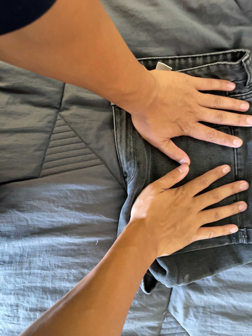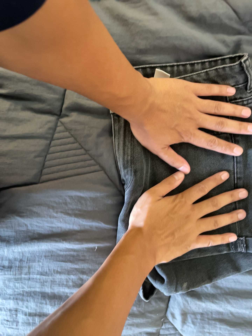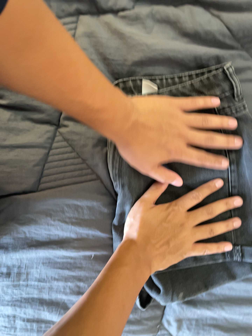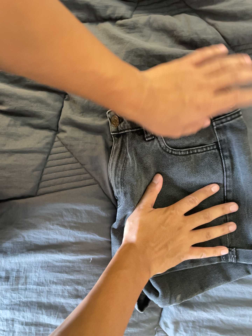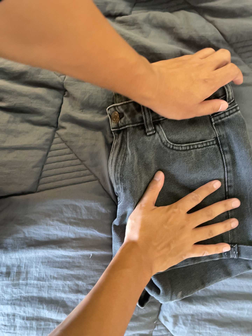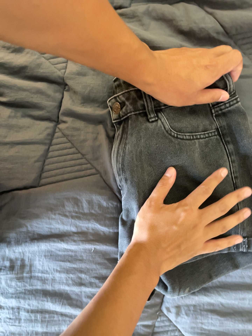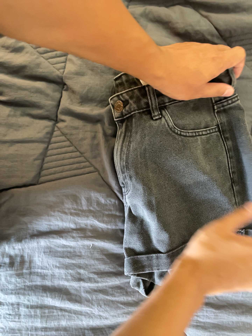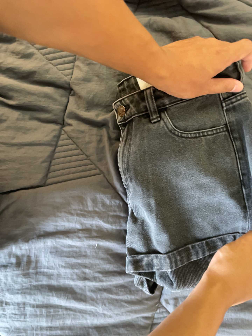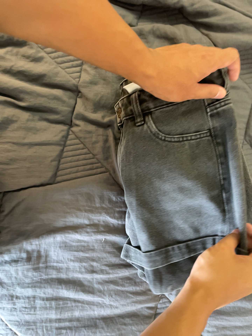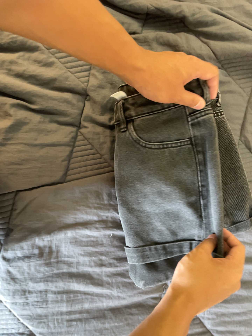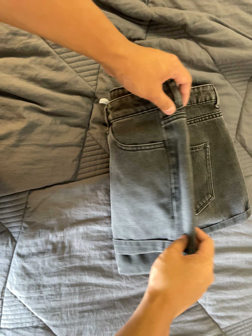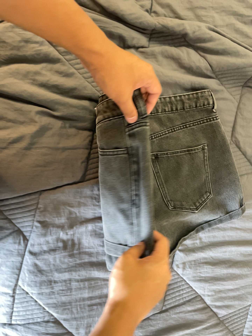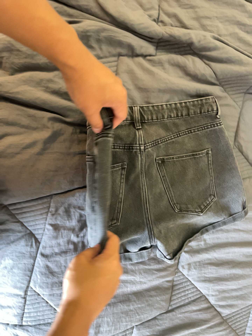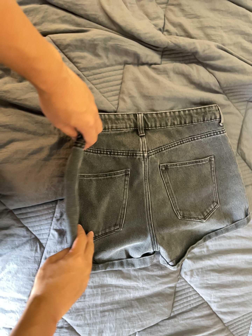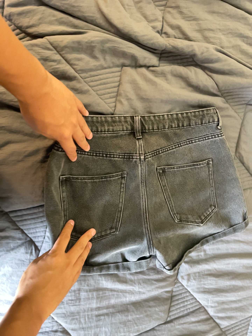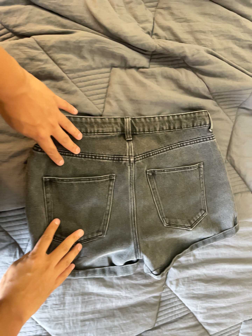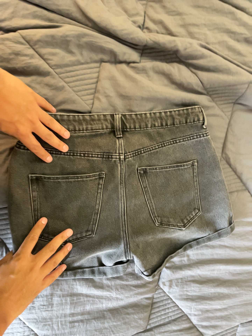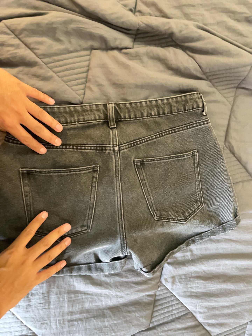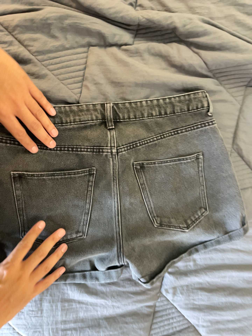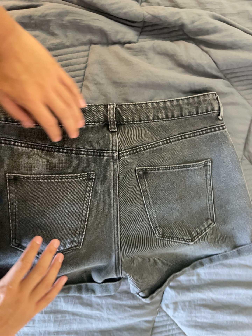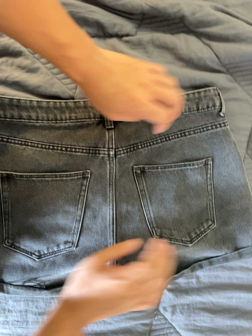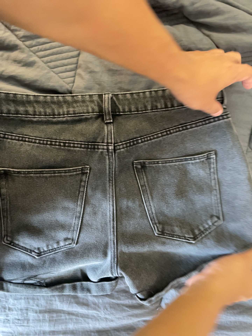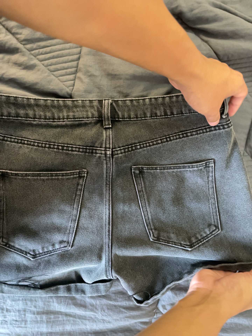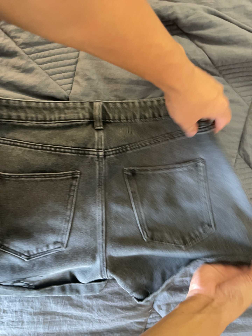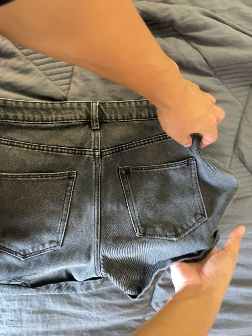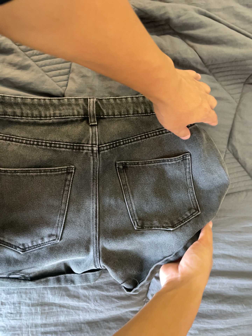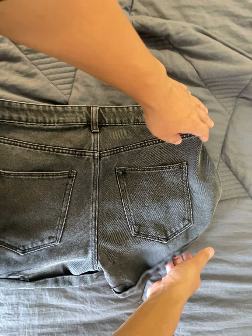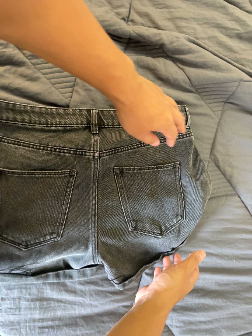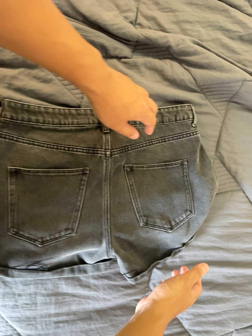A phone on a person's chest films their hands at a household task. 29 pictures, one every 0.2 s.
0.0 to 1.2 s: The camera shifts only a little, or ends up much as it began.
1.2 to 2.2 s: The camera pans to its right by about 15 degrees. It travels to its left and backward, about 20 cm.
2.2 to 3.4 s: The camera travels to its right, about 6 cm.
3.4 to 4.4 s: The camera travels forward and to its right, about 10 cm, so what stands in front looms larger.
4.4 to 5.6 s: The camera travels backward and to its left, about 12 cm, so what stands in front gets smaller.
The film runs backward here.
